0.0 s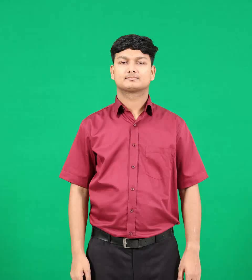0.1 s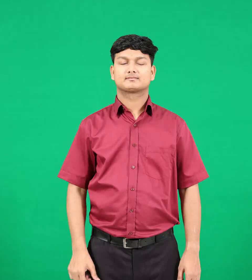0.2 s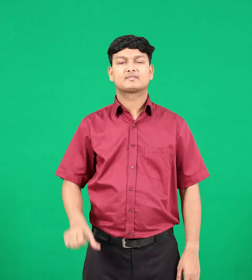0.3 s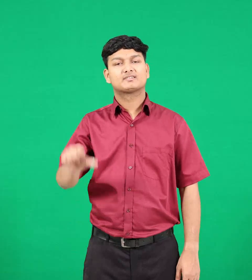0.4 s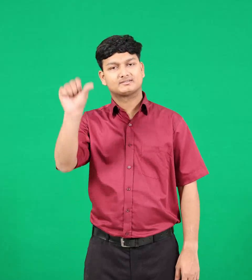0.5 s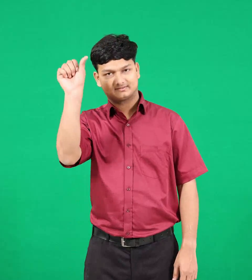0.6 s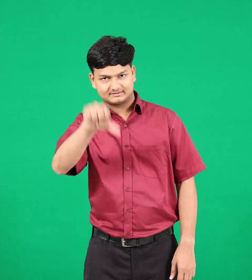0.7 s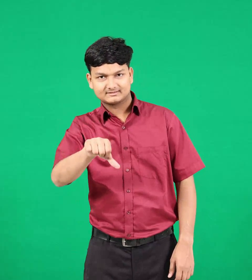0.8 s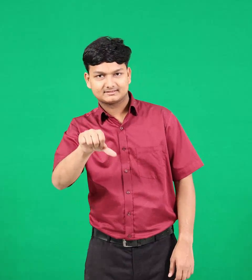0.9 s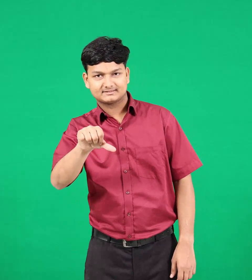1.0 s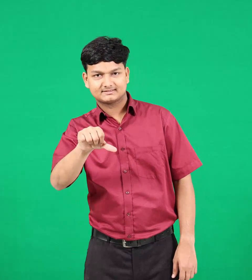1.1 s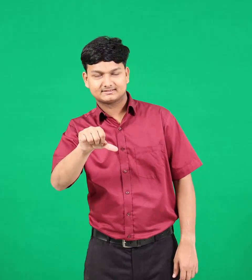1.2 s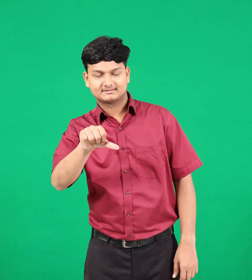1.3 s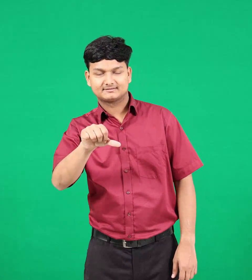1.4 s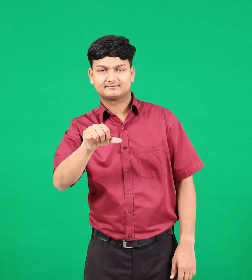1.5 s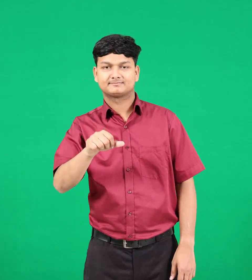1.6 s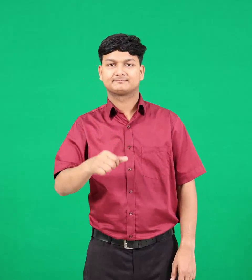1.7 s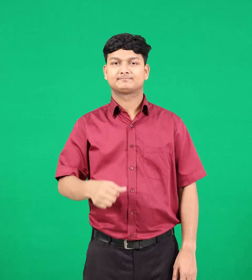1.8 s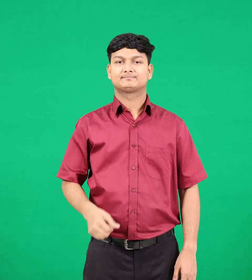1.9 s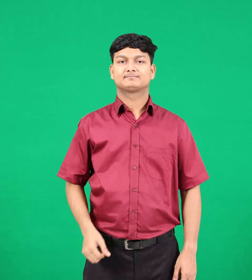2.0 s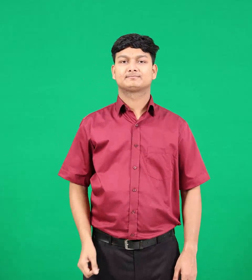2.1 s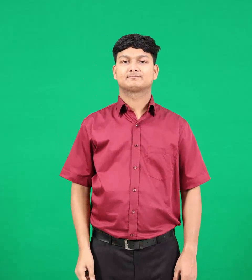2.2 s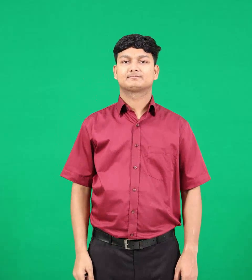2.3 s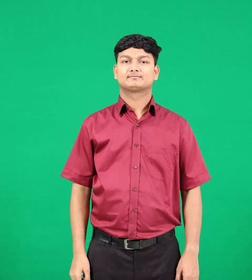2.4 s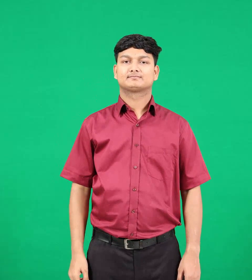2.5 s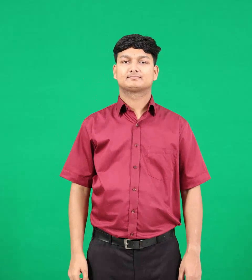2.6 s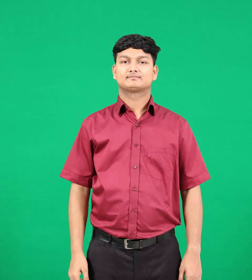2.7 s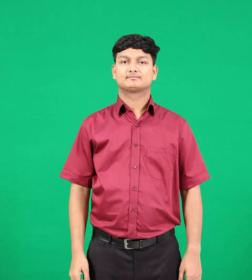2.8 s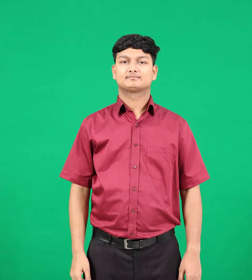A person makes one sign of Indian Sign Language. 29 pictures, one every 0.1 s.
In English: fail
